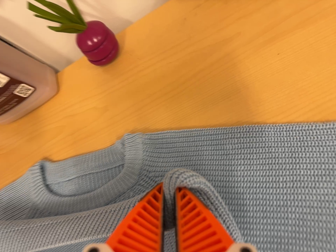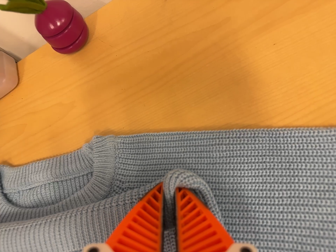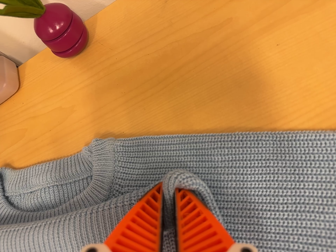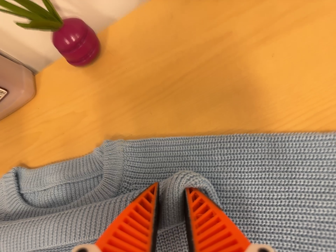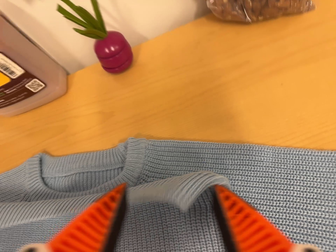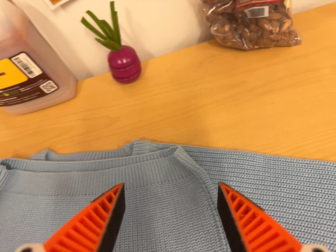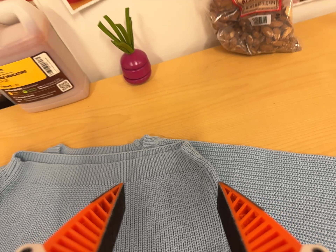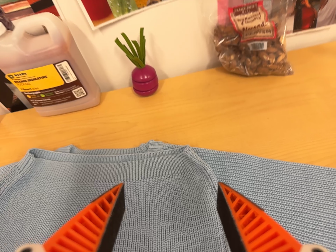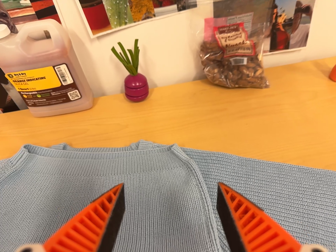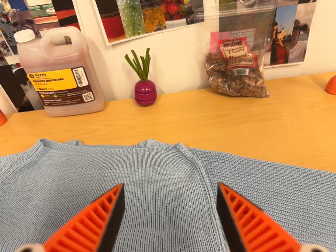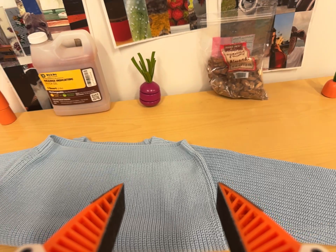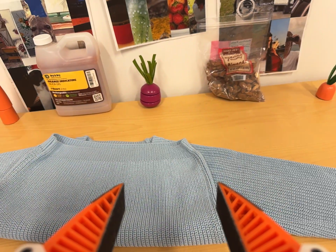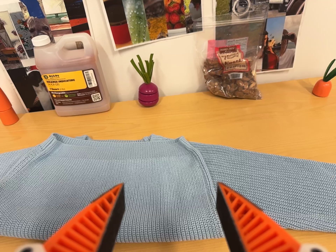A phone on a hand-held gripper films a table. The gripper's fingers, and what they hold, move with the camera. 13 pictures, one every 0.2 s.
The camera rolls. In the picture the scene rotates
clockwise.
0.0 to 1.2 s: The camera travels backward, toward the bottom of its view and to its left, about 12 cm, so what stands in front gets smaller. Its aim tips toward the top of its view by about 15 degrees. It rolls about its line of sight by about 15 degrees, and the scene rotates clockwise.
1.2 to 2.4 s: The camera travels backward and toward the bottom of its view, about 20 cm, so what stands in front gets smaller. Its aim tips toward the top of its view by about 15 degrees.
The film runs forward here.
